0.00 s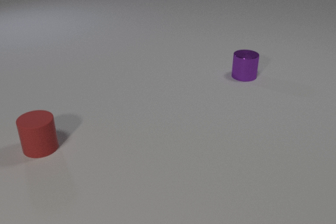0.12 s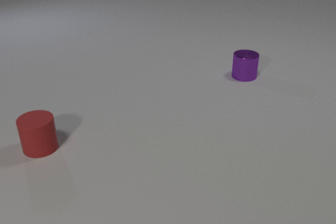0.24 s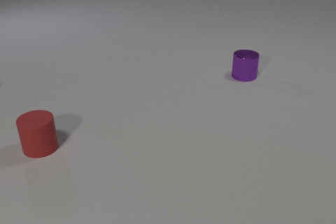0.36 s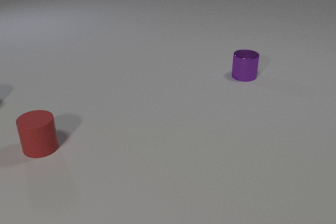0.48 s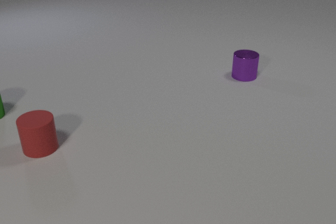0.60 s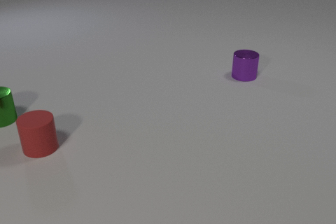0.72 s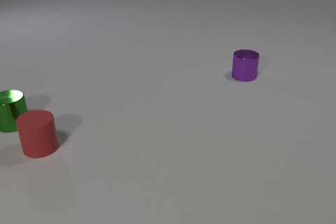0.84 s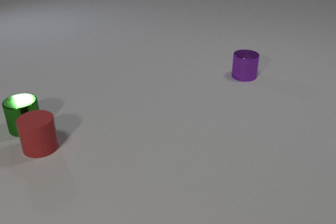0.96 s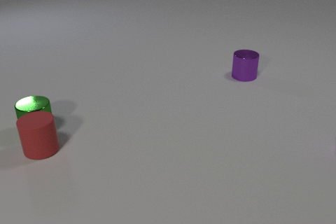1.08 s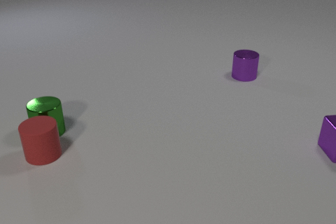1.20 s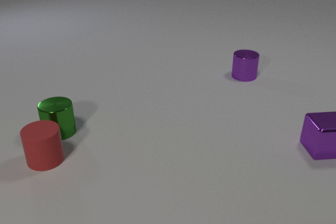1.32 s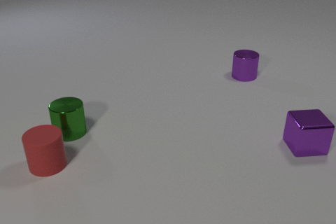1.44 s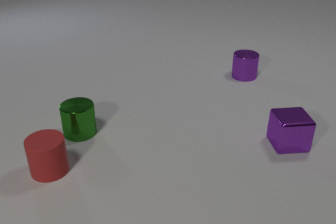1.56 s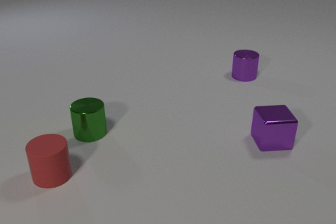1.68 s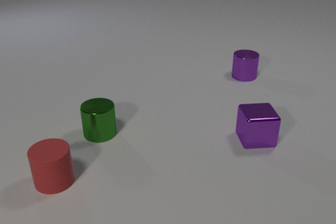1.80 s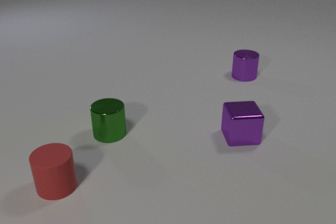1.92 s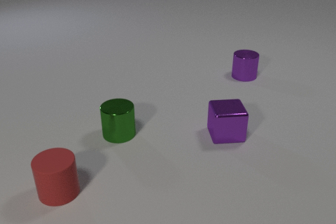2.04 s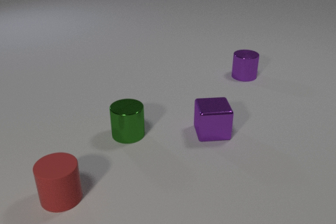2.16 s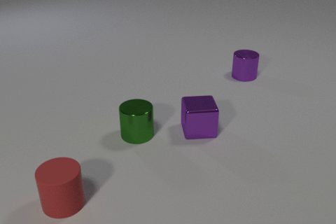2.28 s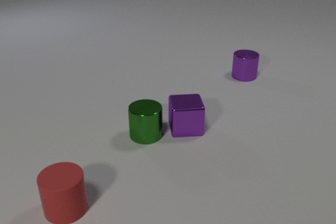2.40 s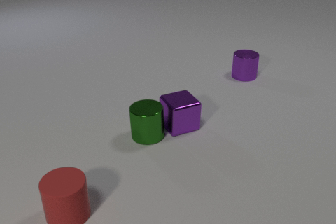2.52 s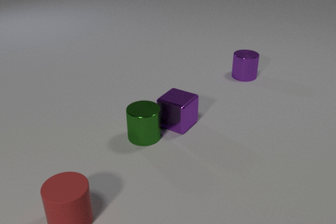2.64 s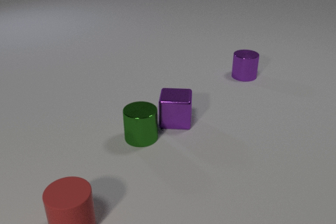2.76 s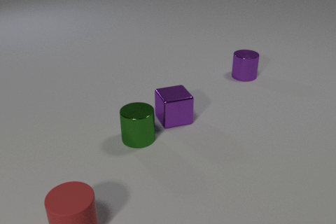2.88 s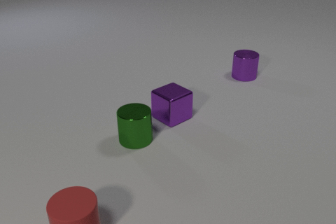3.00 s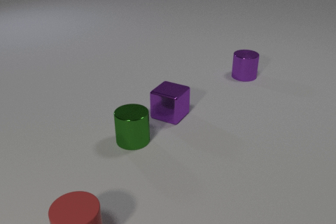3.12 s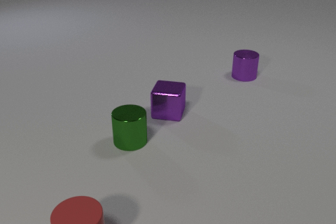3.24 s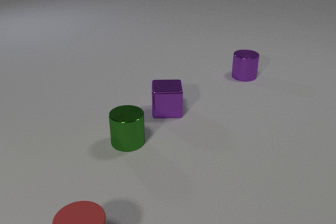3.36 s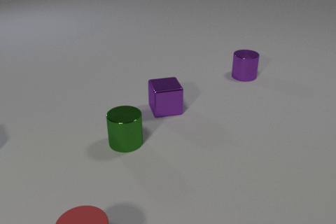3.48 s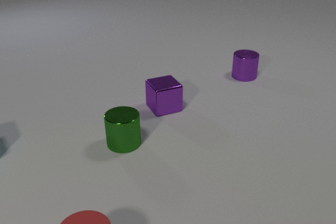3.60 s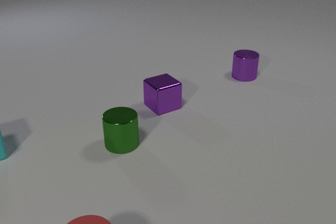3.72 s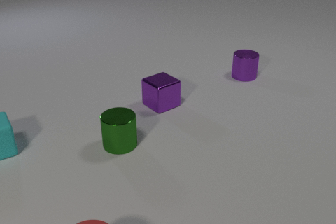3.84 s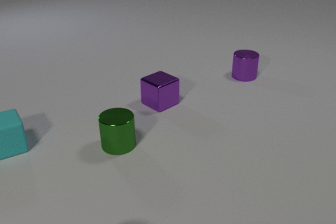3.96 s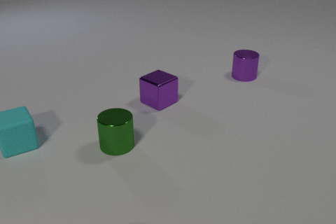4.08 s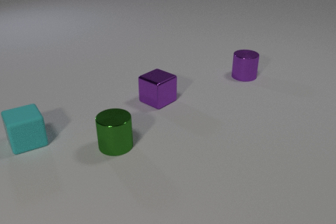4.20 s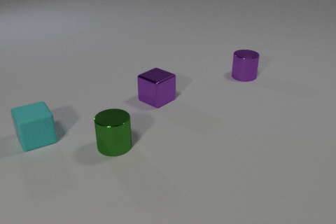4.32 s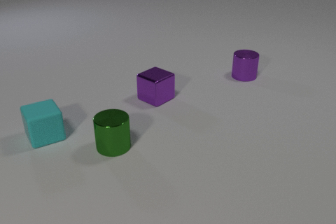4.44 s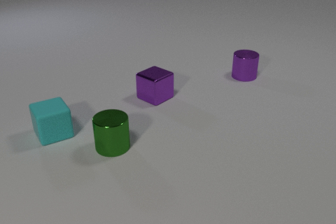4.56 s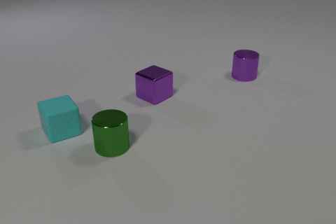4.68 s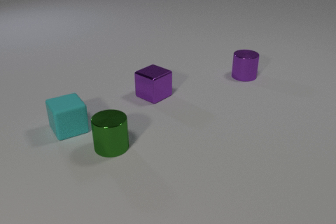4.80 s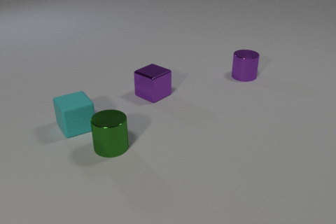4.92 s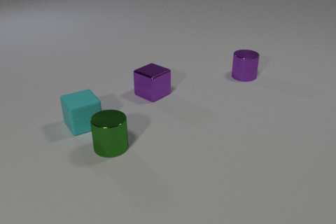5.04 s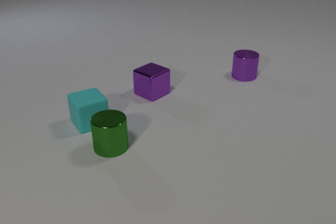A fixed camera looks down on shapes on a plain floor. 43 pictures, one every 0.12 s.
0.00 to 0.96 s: The green metal cylinder comes in at the left edge, slides toward the camera and to the right. The green metal cylinder and the red rubber cylinder collide.
0.96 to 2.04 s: The green metal cylinder slides to the right. The red rubber cylinder slides toward the camera. The purple metal cube comes in at the right edge, slides to the left.
2.04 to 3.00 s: The green metal cylinder slides toward the camera. The red rubber cylinder slides toward the camera. The purple metal cube slides to the left and away from the camera, spins so that its near face slides to the right, counterclockwise seen from above. The green metal cylinder and the purple metal cube collide.
3.00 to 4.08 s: The green metal cylinder slides to the left and toward the camera. The red rubber cylinder slides toward the camera, leaves at the bottom edge. The purple metal cube slides away from the camera and to the left, spins counterclockwise seen from above by about 75 degrees, its near face sliding to the right. The cyan rubber cube comes in at the left edge, slides to the right.
4.08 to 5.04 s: The purple metal cube slides away from the camera. The cyan rubber cube slides to the right.
How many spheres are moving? 0.
What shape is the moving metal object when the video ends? cube.
How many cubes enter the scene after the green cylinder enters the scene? 2.
